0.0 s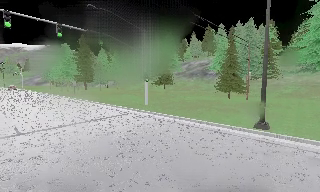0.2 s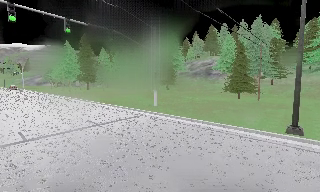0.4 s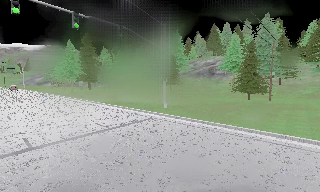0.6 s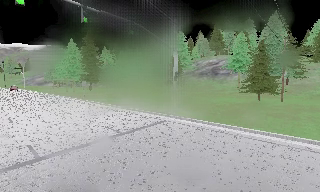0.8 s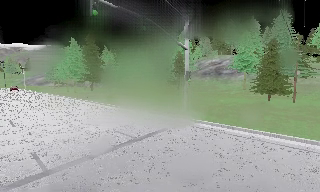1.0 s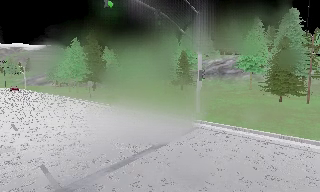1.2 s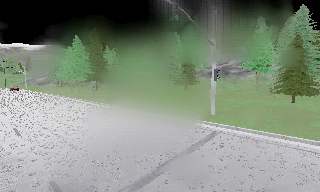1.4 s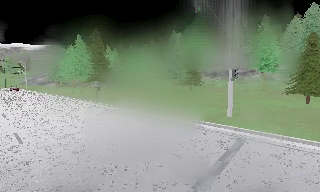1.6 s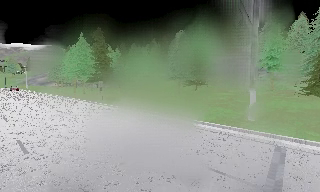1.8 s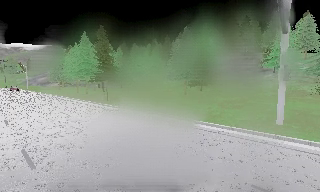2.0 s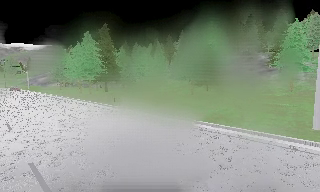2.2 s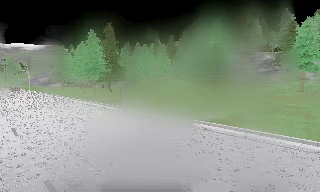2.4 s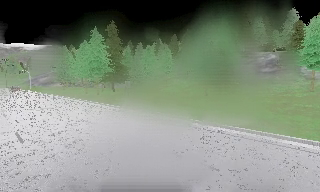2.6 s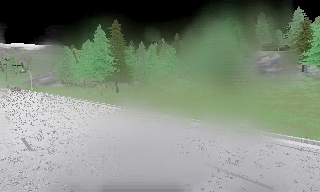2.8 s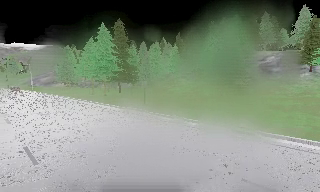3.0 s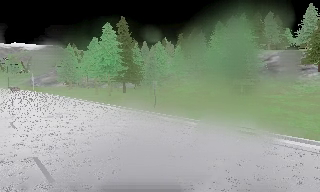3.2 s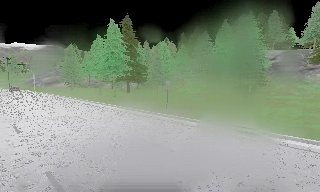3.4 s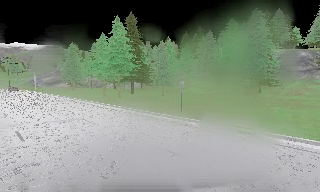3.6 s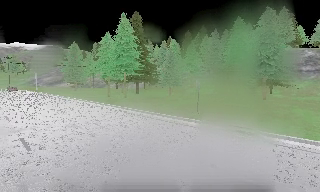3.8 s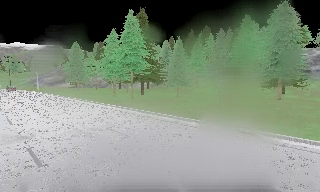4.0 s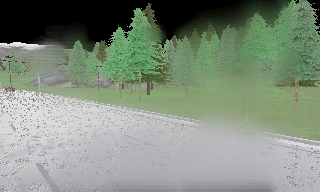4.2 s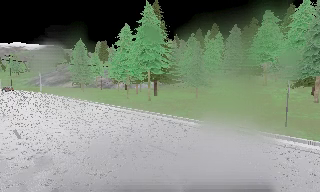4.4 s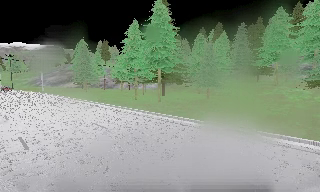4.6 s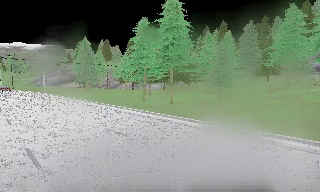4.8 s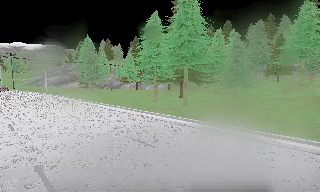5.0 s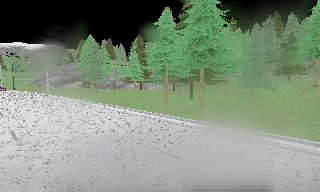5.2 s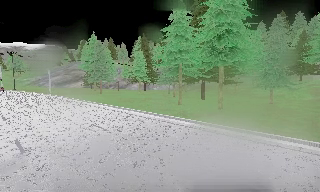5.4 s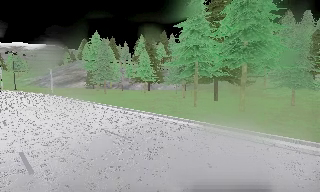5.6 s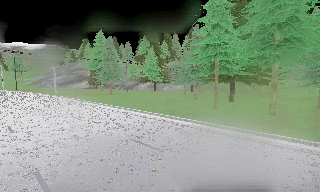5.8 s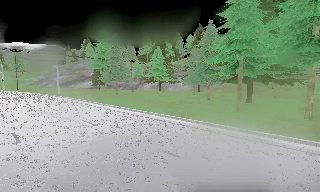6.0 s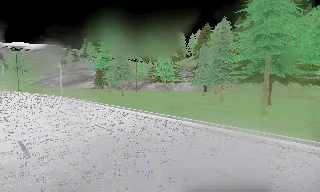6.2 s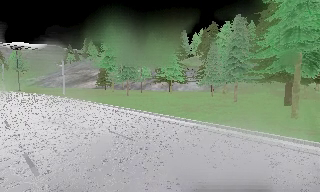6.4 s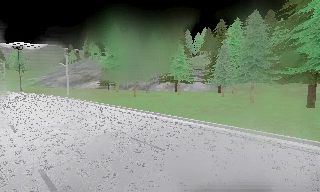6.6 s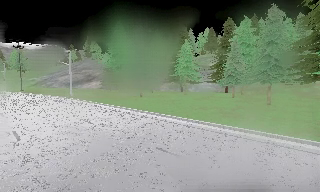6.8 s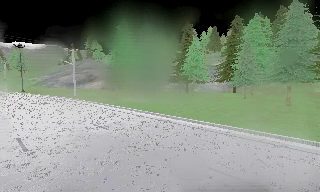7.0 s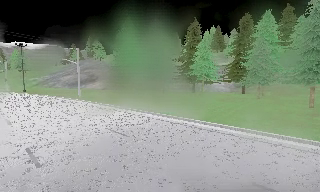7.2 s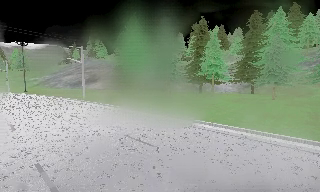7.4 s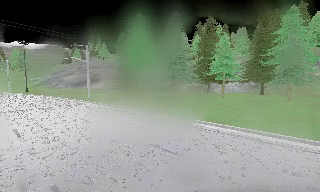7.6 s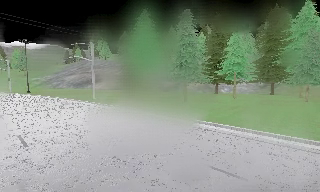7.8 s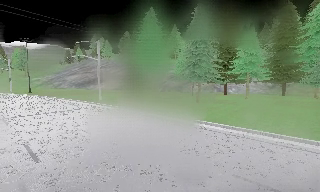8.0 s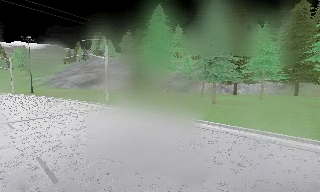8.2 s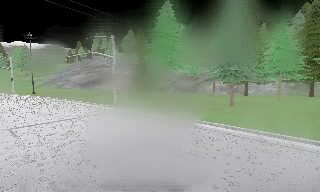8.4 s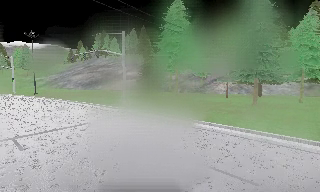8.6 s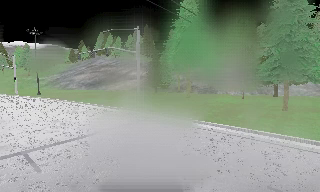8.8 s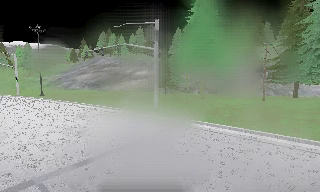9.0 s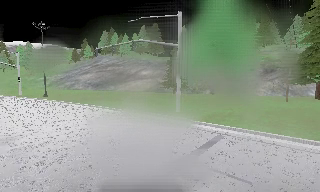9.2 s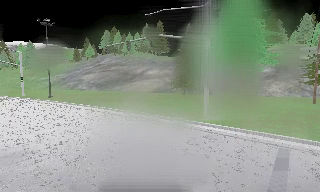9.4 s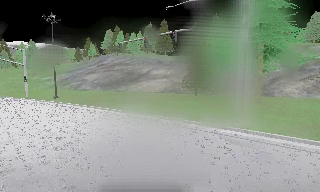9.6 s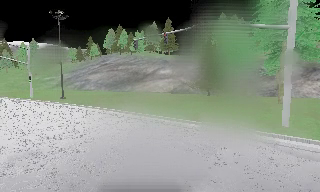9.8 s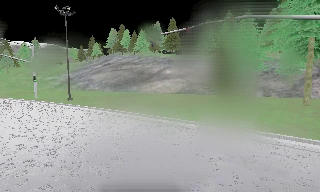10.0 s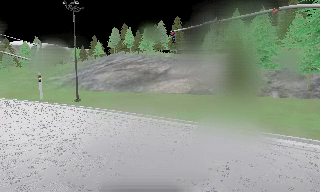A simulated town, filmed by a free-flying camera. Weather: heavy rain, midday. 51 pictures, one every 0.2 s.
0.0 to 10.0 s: The camera travels to its left and forward, about 85 m, so close, fixed things drift to the right.
The film runs forward here.
